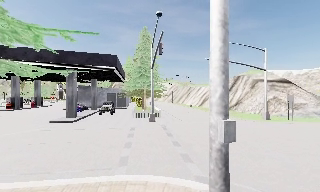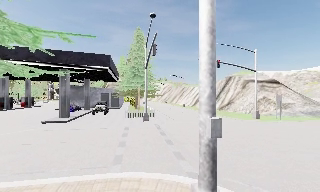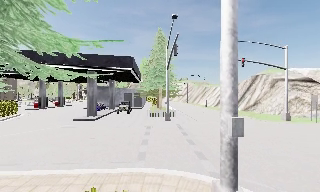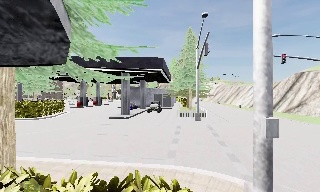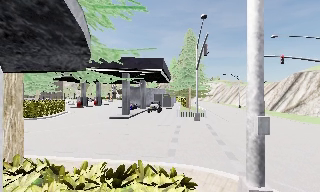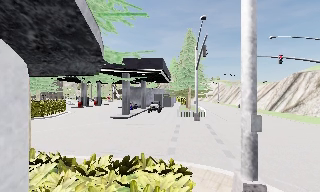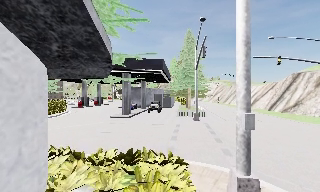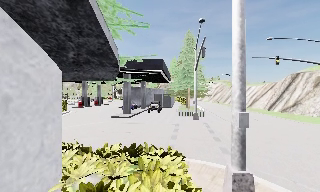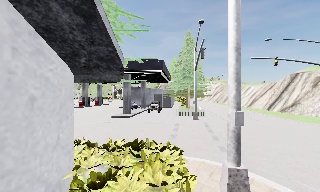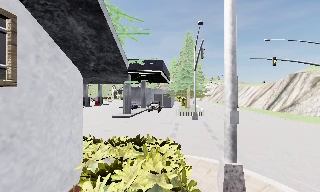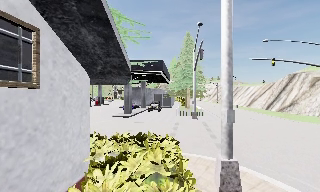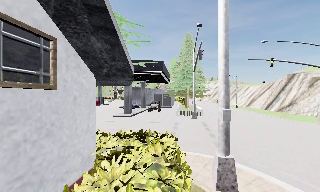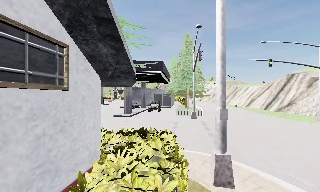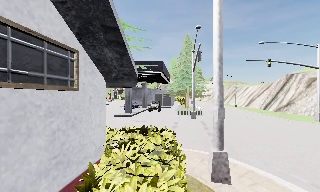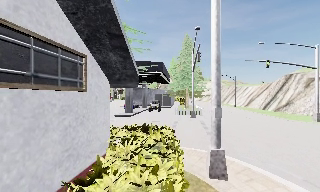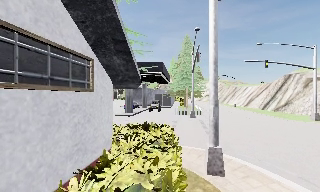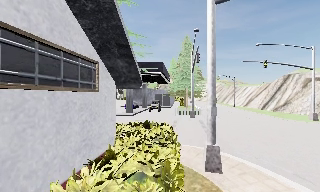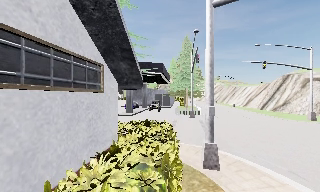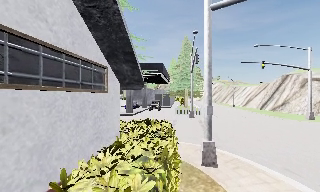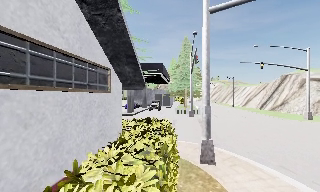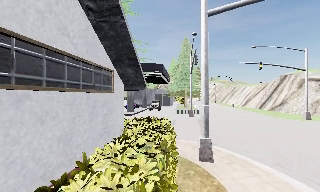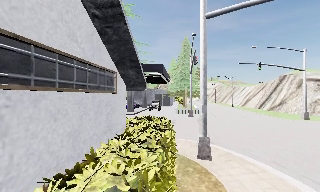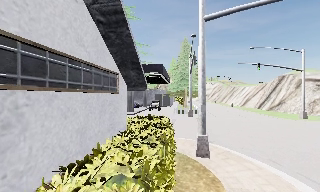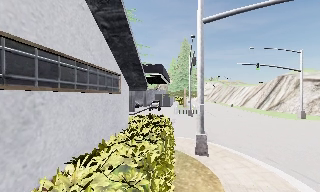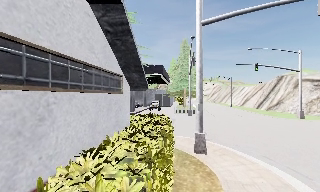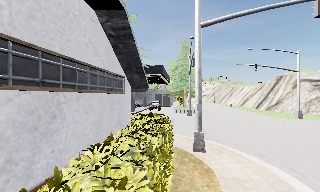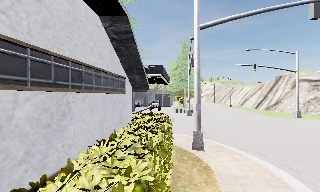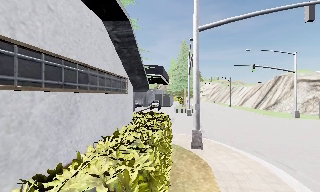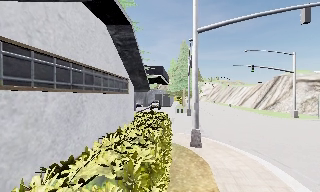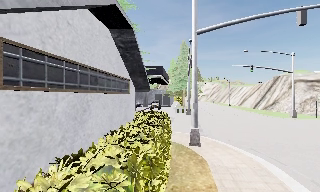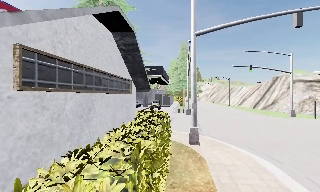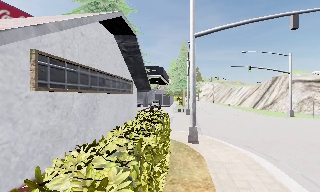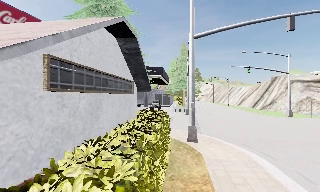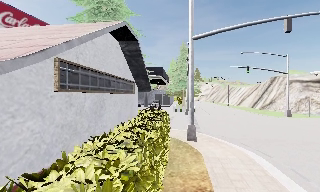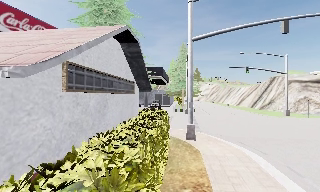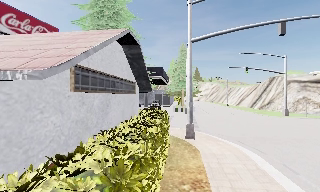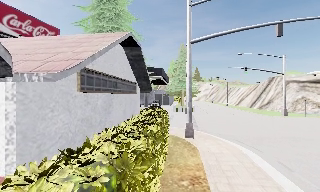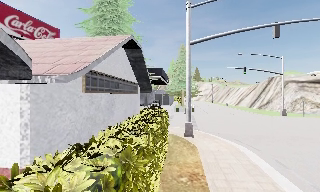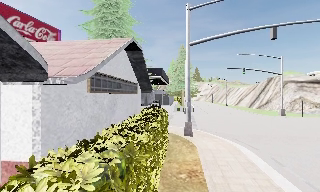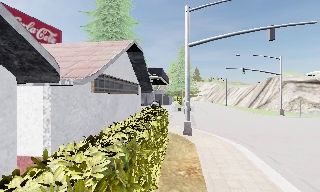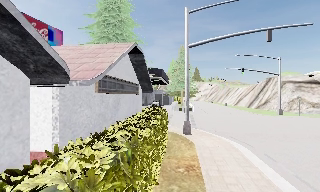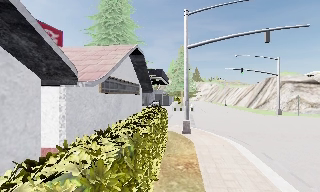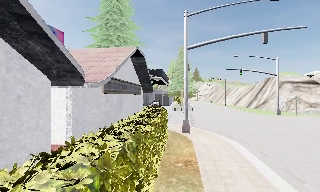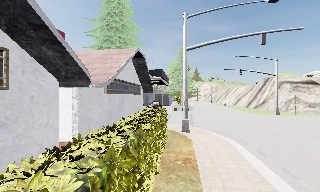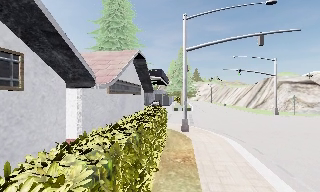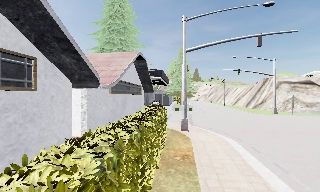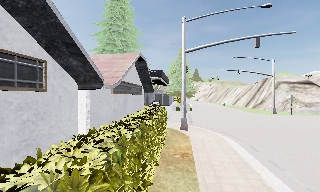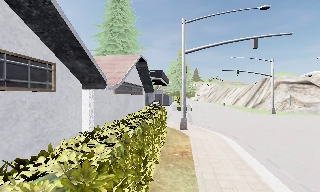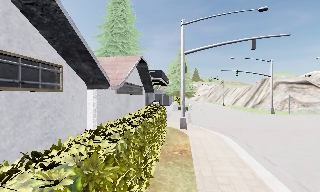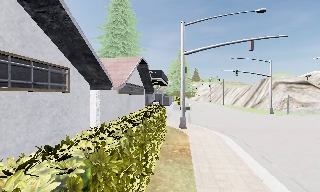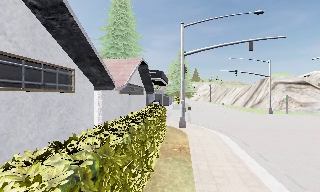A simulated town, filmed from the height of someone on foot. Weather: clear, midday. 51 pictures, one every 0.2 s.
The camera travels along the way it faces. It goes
backward.
0.0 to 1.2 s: The scene slides to the right, as the camera pans about 15 degrees to its left. It travels backward, about 1 m, so what stands in front gets smaller.
1.2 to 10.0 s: The camera travels backward, about 9 m, so what stands in front gets smaller.
The film runs backward here.
